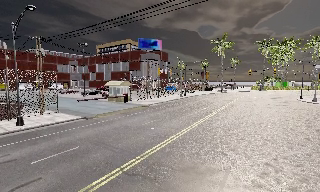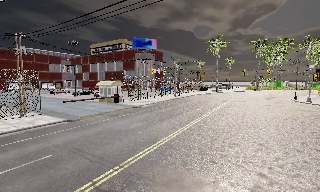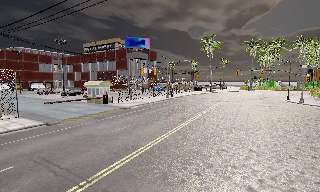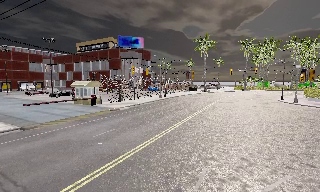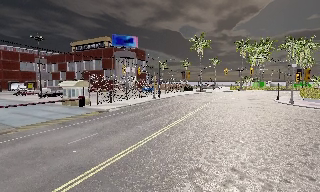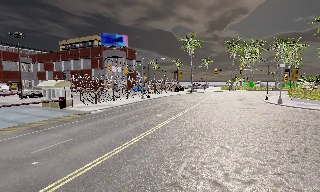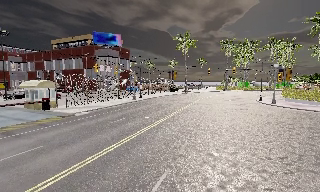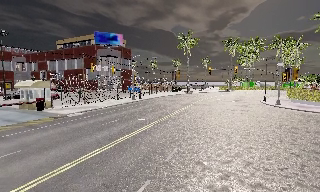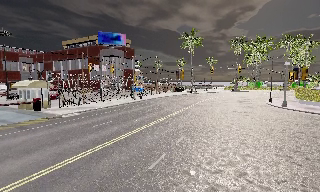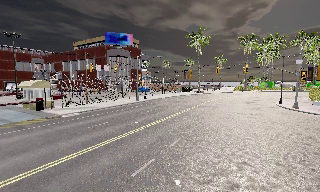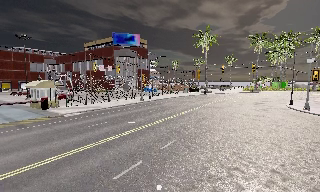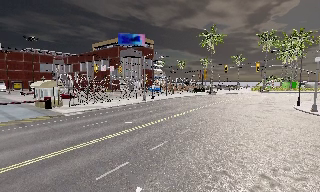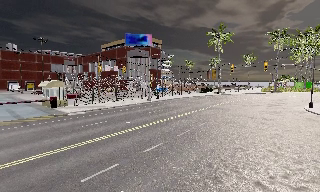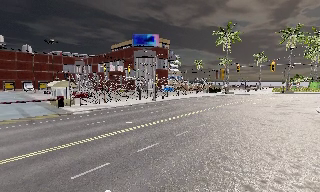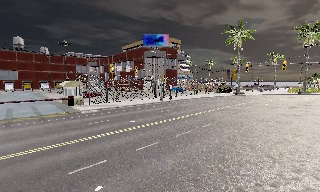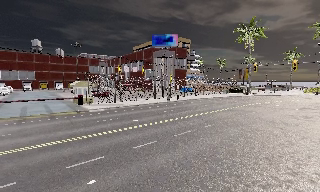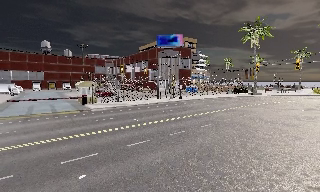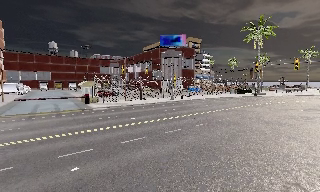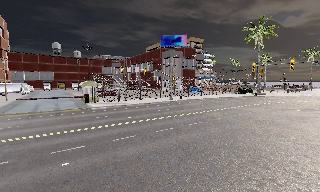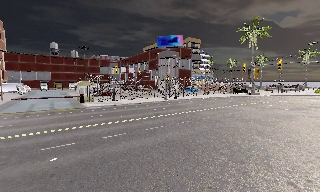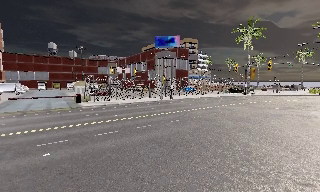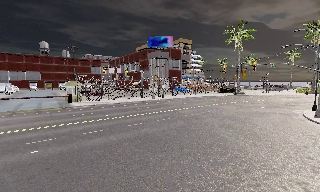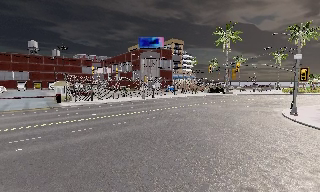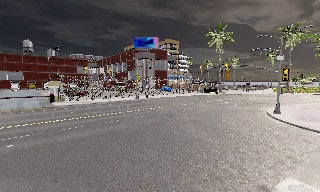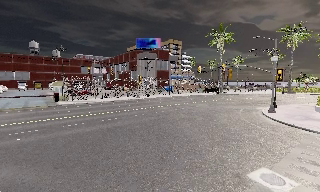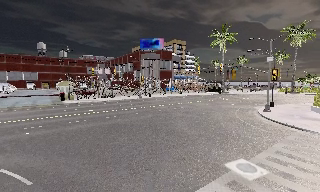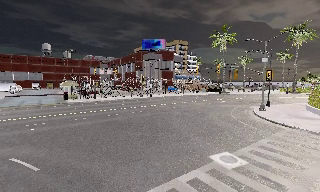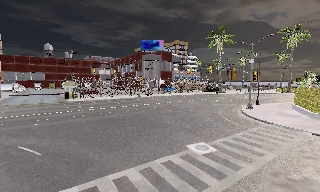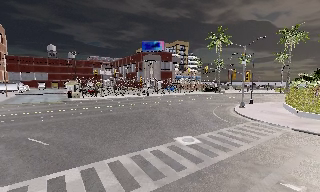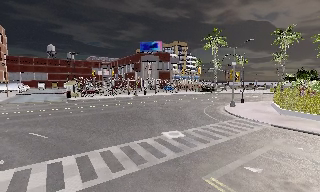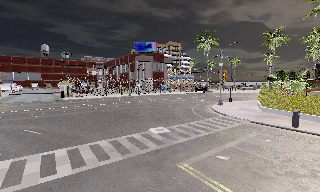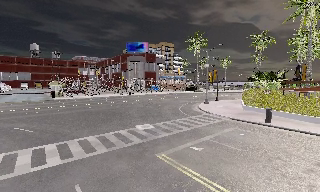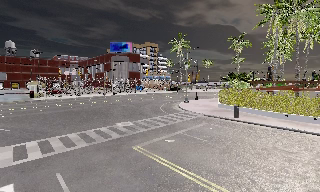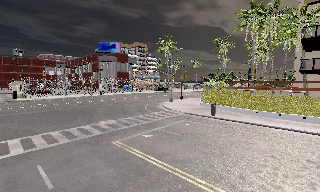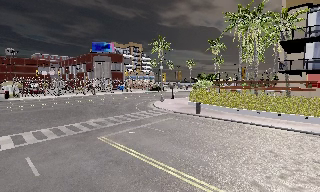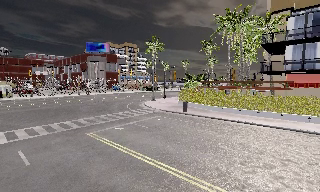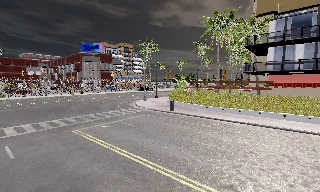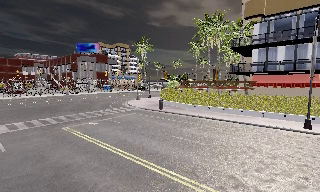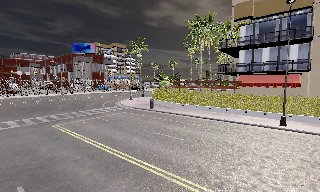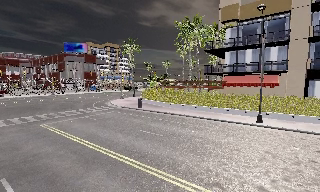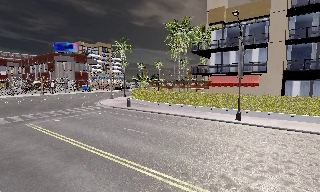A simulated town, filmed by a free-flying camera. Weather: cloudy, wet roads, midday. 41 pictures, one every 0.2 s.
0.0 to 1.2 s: The camera travels forward and to its right, about 7 m, so what stands in front looms larger.
1.2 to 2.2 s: The camera pans to its left, which is counterclockwise from overhead, by about 15 degrees. It travels to its right and forward, about 5 m.
2.2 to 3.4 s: The camera pans to its left, which is counterclockwise from overhead, by about 20 degrees. It travels to its right, about 4.5 m.
3.4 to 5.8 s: The camera travels backward and to its right, about 12 m, so what stands in front gets smaller. It gains speed.
5.8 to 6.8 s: The camera pans to its right, which is clockwise from overhead, by about 15 degrees. It travels backward and to its right, about 6 m, so what stands in front gets smaller.
6.8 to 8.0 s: The camera travels to its right and backward, about 7 m, so close, fixed things drift to the left.
The film runs forward here.
